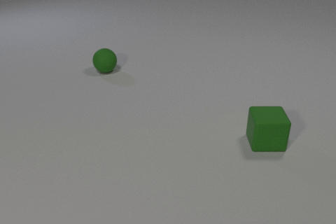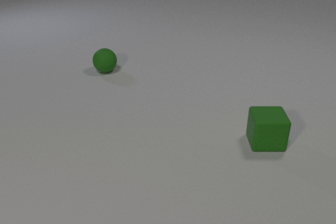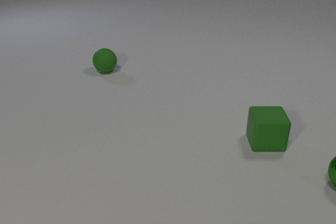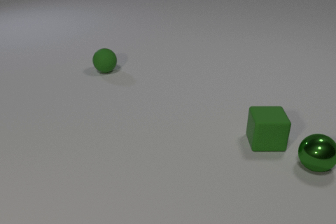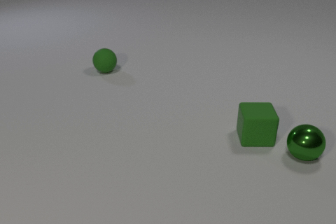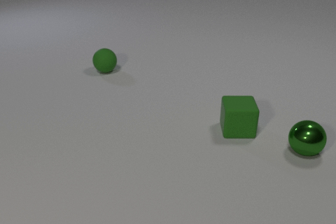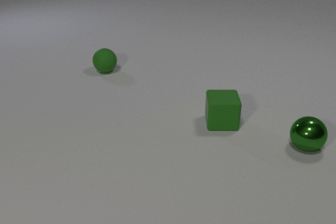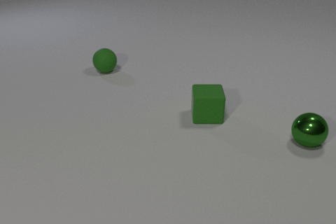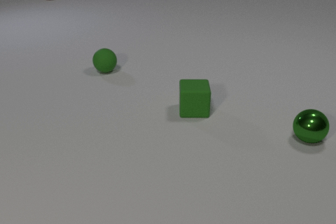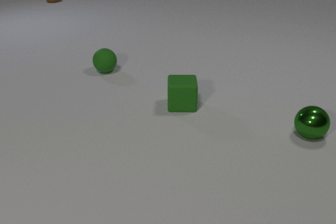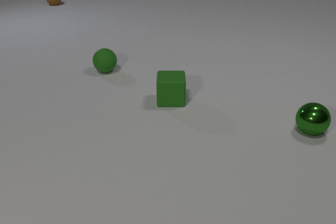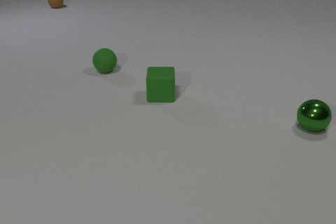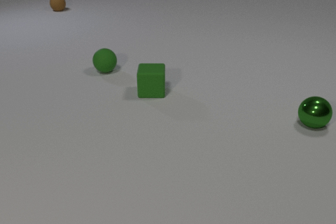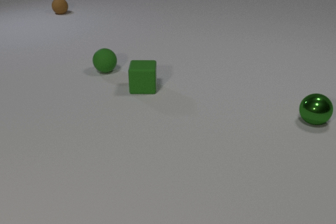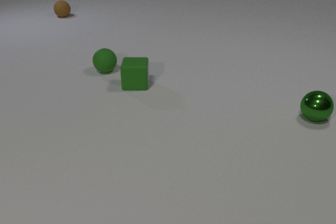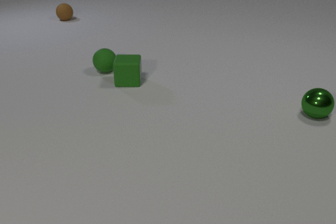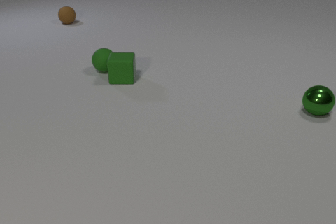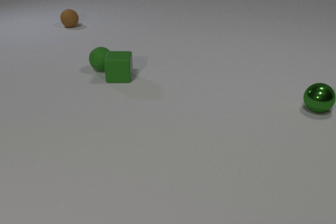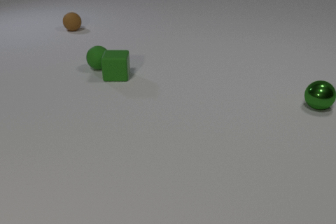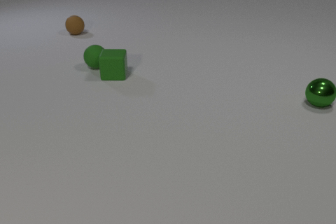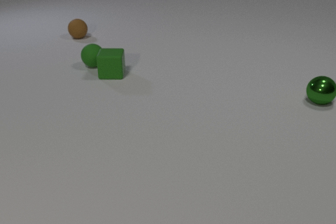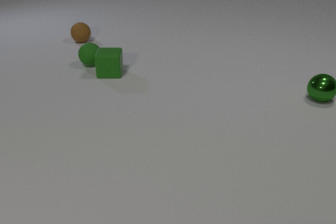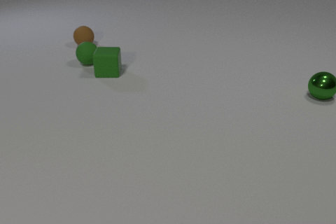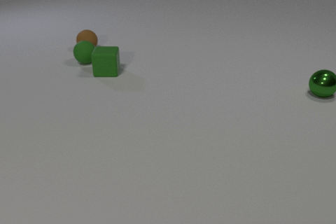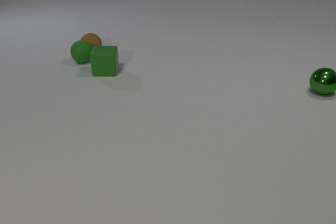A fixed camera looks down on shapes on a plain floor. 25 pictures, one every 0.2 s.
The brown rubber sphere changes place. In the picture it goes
toward the camera.
The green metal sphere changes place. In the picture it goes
away from the camera.
0.0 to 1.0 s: The green metal sphere comes in at the right edge, rolls to the left and away from the camera. The green rubber cube slides to the left and away from the camera. The green metal sphere and the green rubber cube collide.
1.0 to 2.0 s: The green metal sphere rolls away from the camera. The green rubber cube slides to the left and away from the camera. The brown rubber sphere comes in at the top edge, rolls toward the camera.
2.0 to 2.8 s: The green metal sphere rolls away from the camera. The green rubber cube slides away from the camera and to the left. The brown rubber sphere rolls toward the camera.
2.8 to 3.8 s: The green metal sphere rolls away from the camera. The green rubber cube slides away from the camera and to the left. The green rubber sphere rolls away from the camera and to the left. The brown rubber sphere rolls toward the camera. The green rubber cube and the green rubber sphere collide.
3.8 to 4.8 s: The green metal sphere rolls away from the camera. The green rubber cube slides away from the camera and to the left. The green rubber sphere rolls away from the camera and to the left. The brown rubber sphere rolls toward the camera. The green rubber sphere and the brown rubber sphere collide.
How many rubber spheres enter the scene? 1.
What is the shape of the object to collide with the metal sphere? cube.
What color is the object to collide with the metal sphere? green.
